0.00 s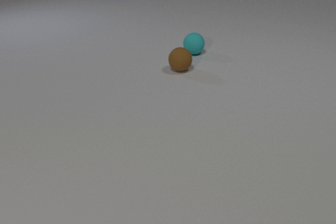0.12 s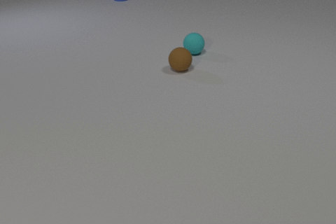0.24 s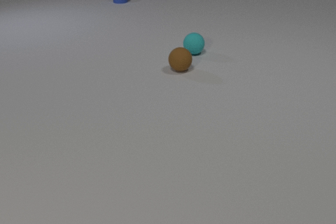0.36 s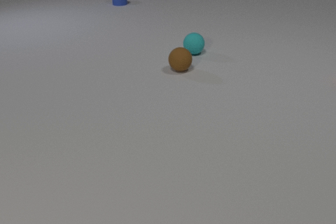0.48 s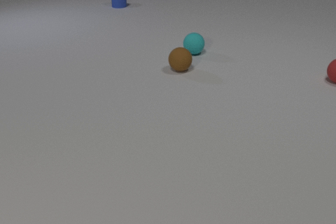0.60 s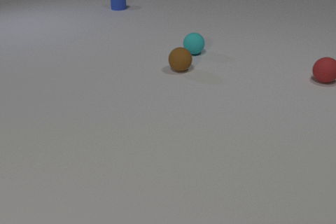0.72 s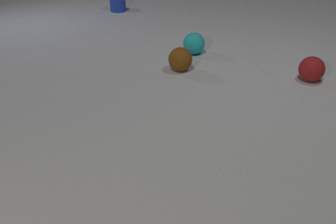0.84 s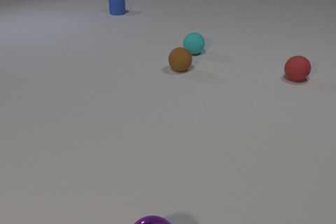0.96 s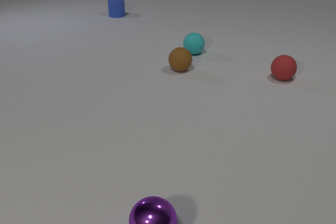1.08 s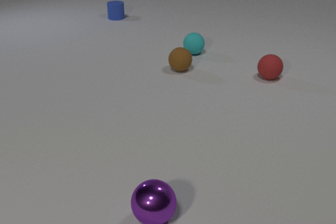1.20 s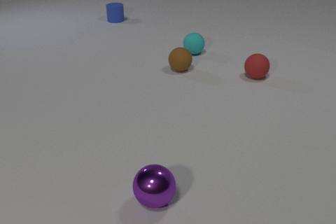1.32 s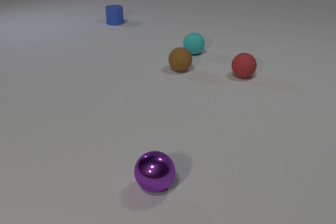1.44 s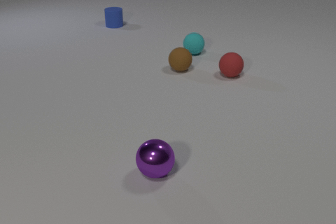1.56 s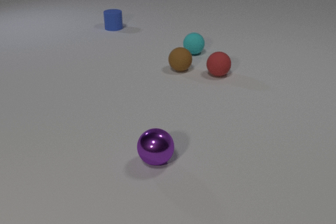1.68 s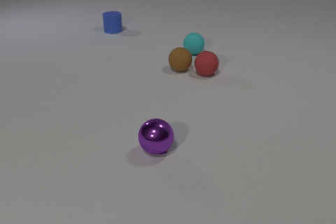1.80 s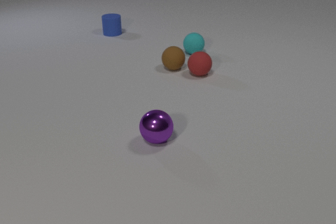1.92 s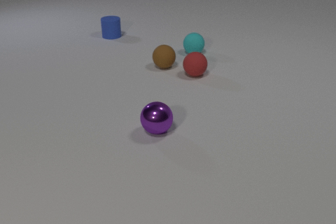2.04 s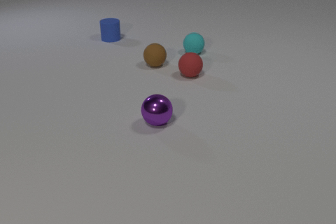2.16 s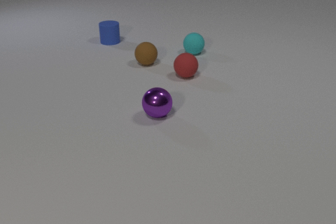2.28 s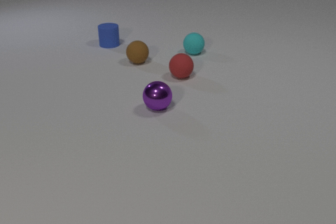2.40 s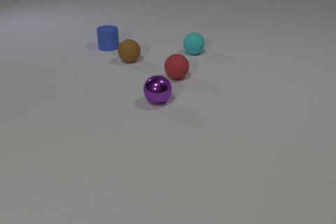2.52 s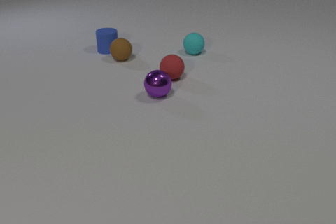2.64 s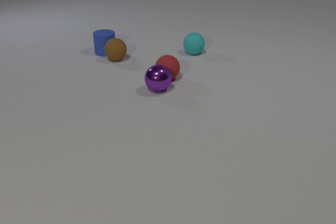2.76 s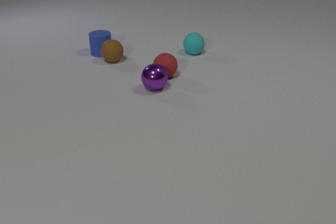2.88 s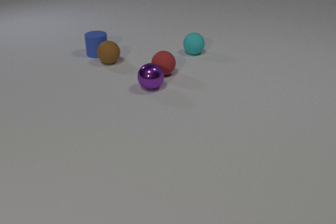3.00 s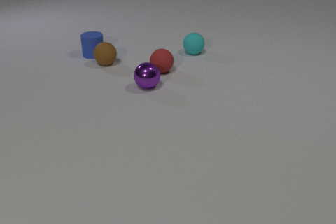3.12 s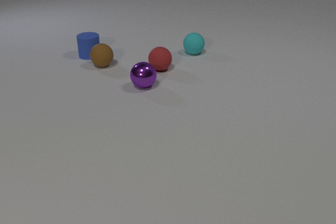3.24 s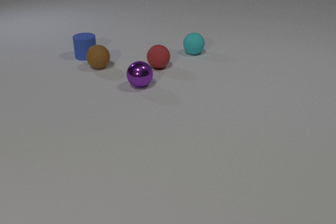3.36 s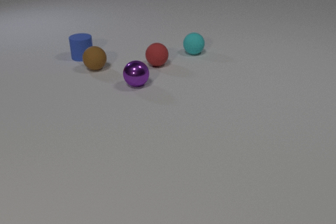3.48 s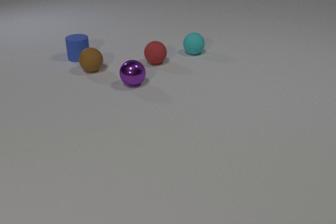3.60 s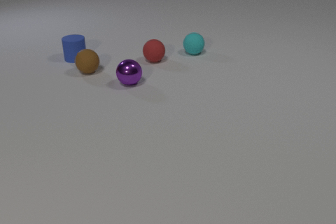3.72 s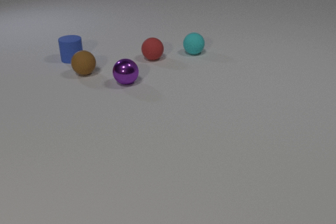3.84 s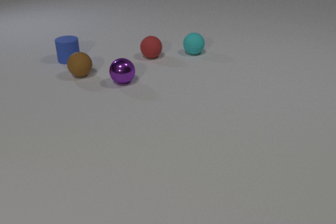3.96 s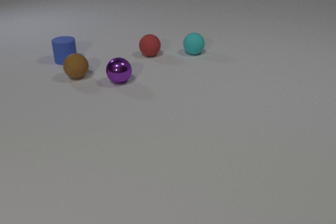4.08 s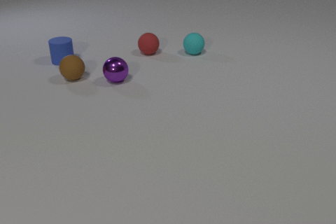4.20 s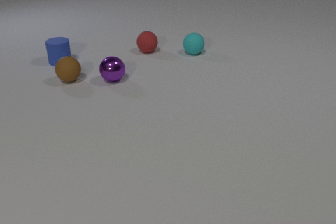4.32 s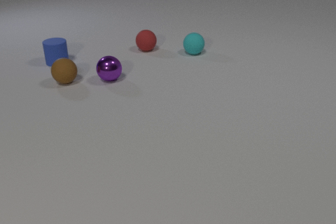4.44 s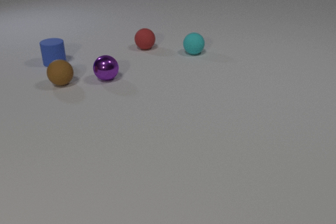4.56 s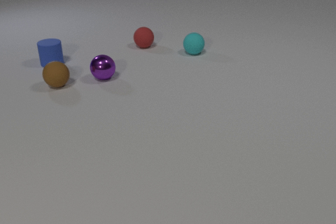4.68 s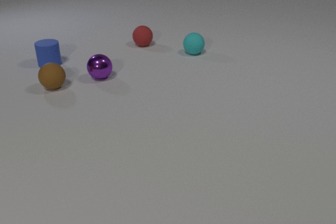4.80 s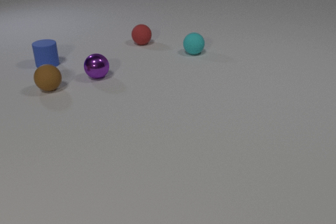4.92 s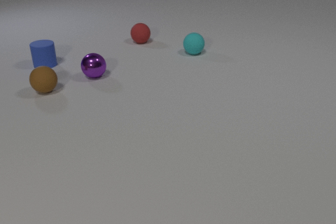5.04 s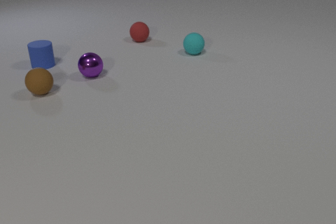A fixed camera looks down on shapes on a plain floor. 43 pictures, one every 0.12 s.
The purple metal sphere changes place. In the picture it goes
away from the camera.
The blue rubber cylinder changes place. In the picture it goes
toward the camera.
0.00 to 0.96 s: The red rubber sphere comes in at the right edge, rolls to the left. The blue rubber cylinder slides toward the camera. The purple metal sphere comes in at the bottom edge, rolls away from the camera.
0.96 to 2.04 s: The red rubber sphere rolls to the left. The brown rubber sphere rolls to the left and away from the camera. The blue rubber cylinder slides toward the camera. The purple metal sphere rolls away from the camera. The red rubber sphere and the brown rubber sphere collide.
2.04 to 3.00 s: The red rubber sphere rolls to the left. The brown rubber sphere rolls to the left. The blue rubber cylinder slides toward the camera and to the left. The purple metal sphere rolls away from the camera. The brown rubber sphere and the blue rubber cylinder collide. The red rubber sphere and the purple metal sphere collide.
3.00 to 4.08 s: The red rubber sphere rolls away from the camera. The brown rubber sphere rolls to the left and toward the camera. The blue rubber cylinder slides to the left. The purple metal sphere rolls to the left and away from the camera.
4.08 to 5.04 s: The red rubber sphere rolls away from the camera. The brown rubber sphere rolls to the left and toward the camera. The blue rubber cylinder slides to the left. The purple metal sphere rolls to the left and away from the camera.
How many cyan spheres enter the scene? 0.
What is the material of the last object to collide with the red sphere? metal.
How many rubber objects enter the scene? 1.
